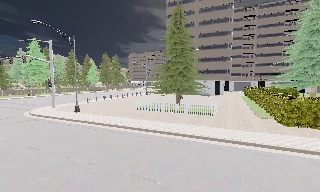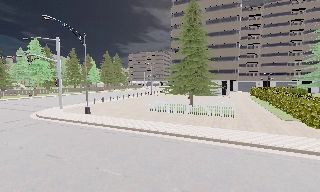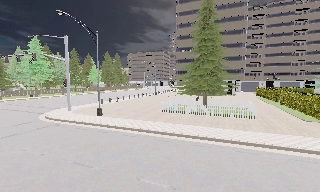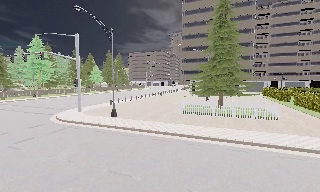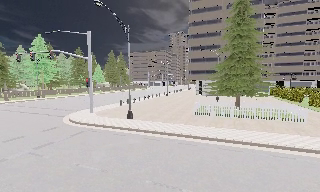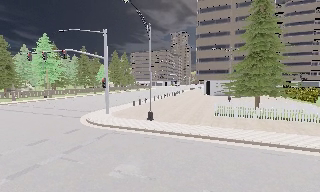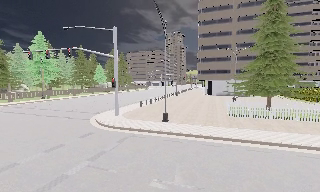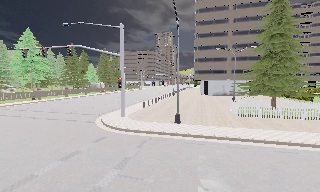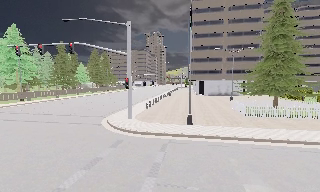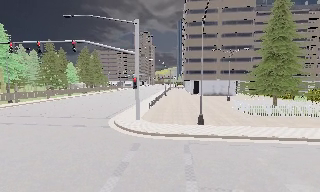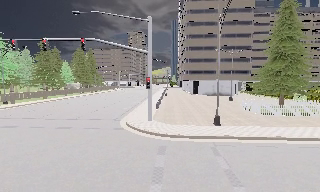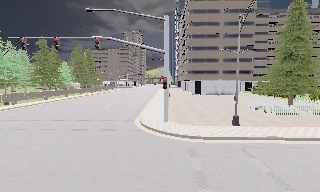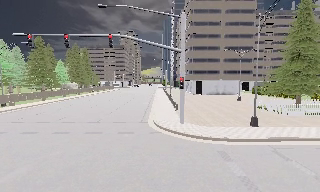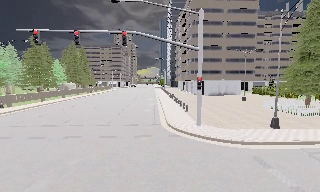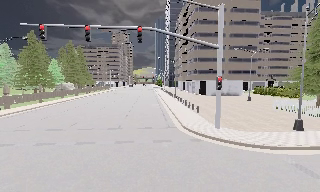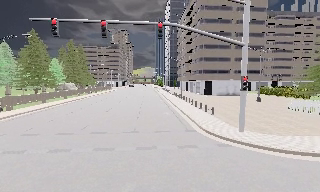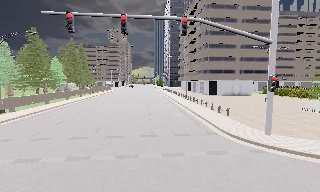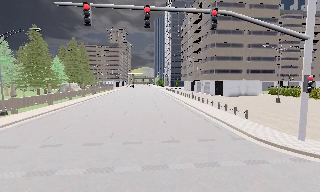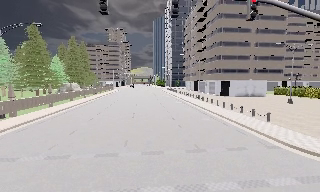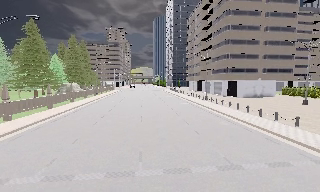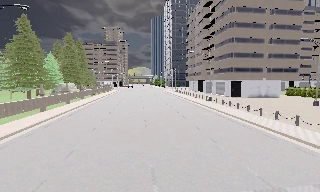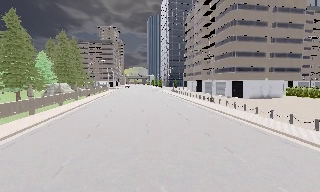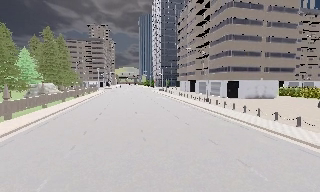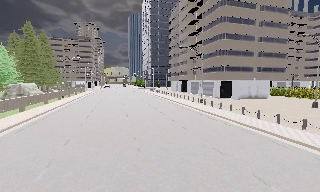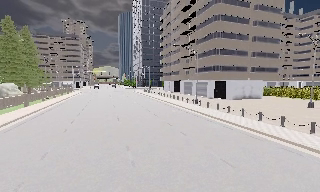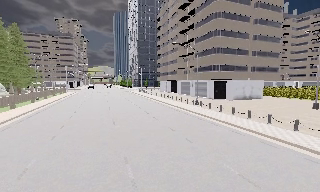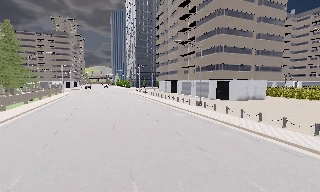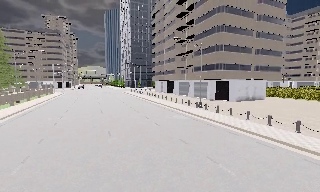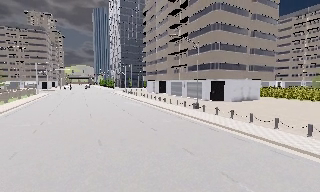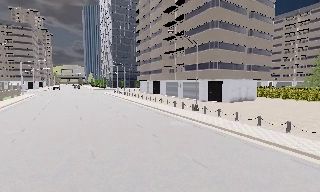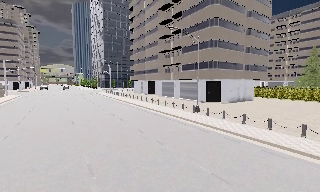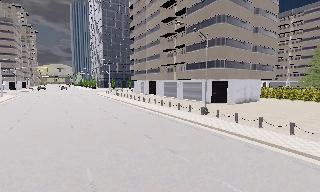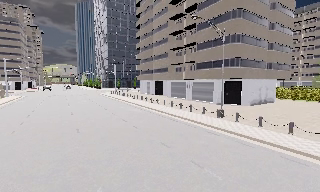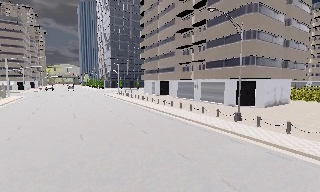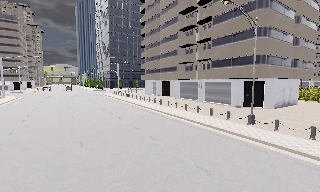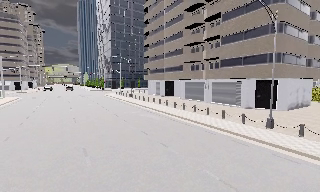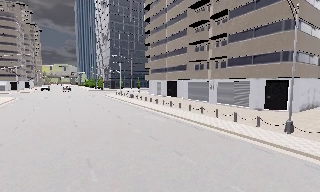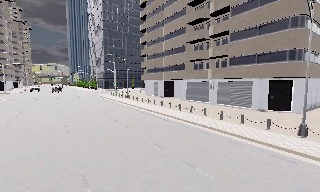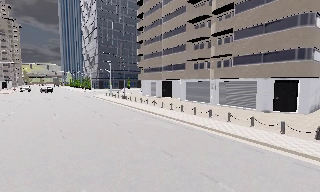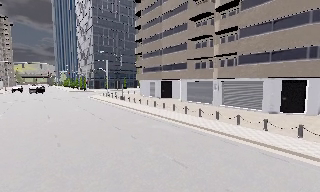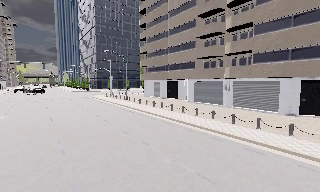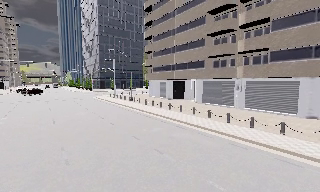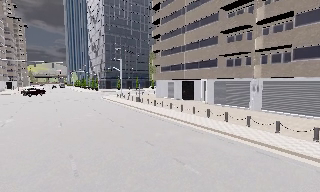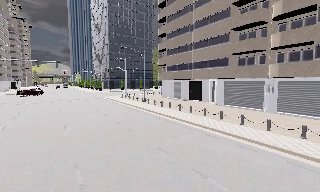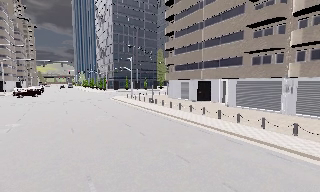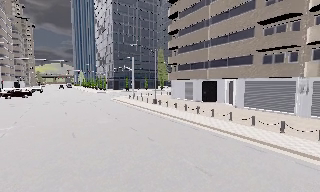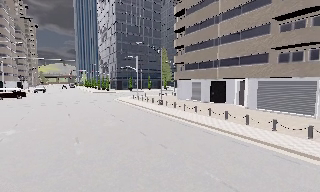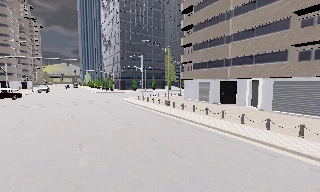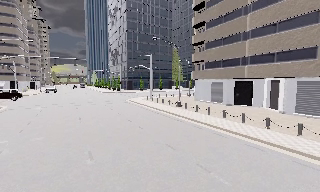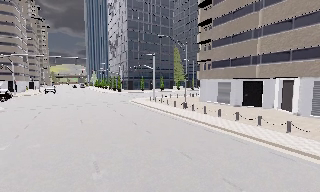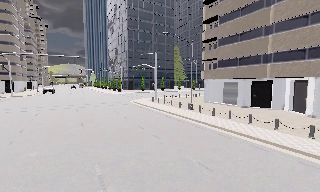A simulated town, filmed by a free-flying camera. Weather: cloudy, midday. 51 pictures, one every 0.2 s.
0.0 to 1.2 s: The camera travels to its left, about 11 m, so close, fixed things drift to the right.
1.2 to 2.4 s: The camera pans to its right, which is clockwise from overhead, by about 20 degrees. It travels to its left, about 10 m, so close, fixed things drift to the right.
2.4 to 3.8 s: The camera travels to its left and forward, about 11 m, so close, fixed things drift to the right.
3.8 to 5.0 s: The camera pans to its right, which is clockwise from overhead, by about 15 degrees. It travels forward, about 8 m, so what stands in front looms larger.
5.0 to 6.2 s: The camera pans to its right, which is clockwise from overhead, by about 15 degrees. It travels forward and to its left, about 8 m, so what stands in front looms larger.
6.2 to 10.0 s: The camera travels forward and to its left, about 20 m, so what stands in front looms larger.
The film runs backward here.
